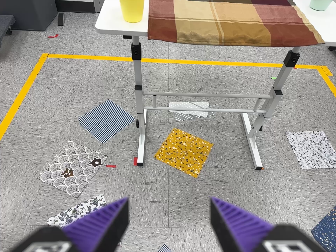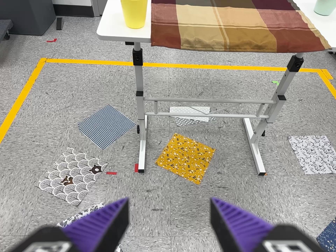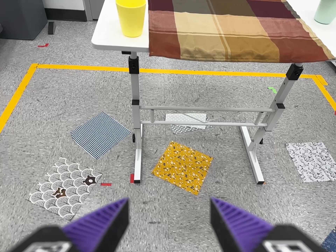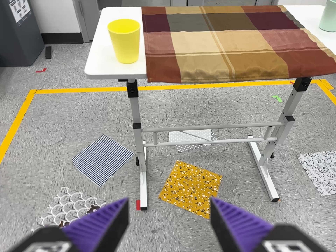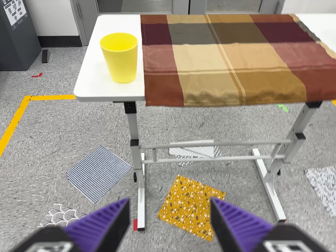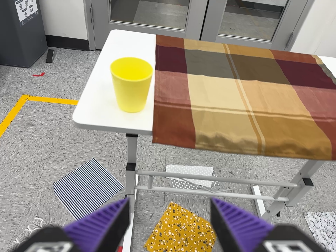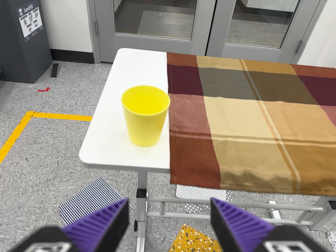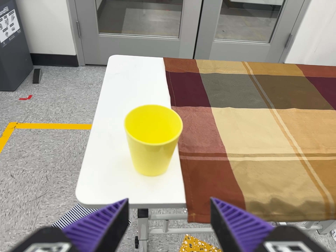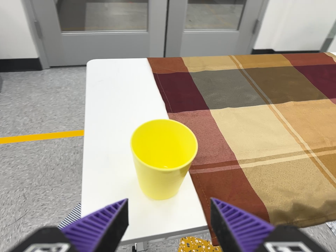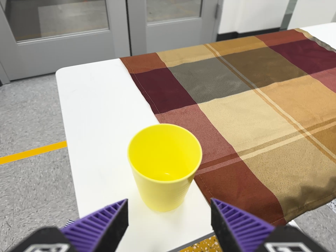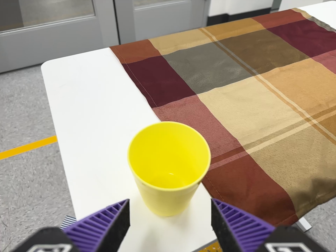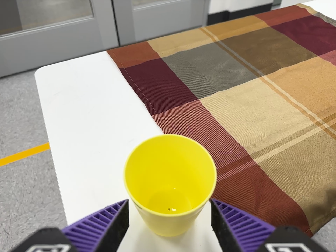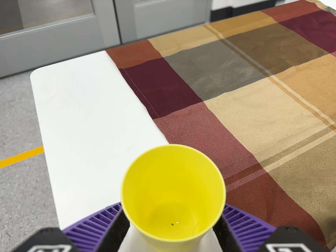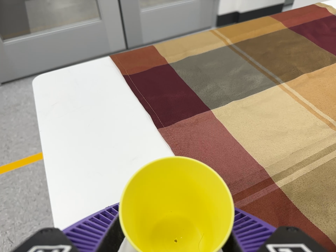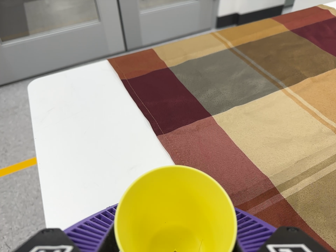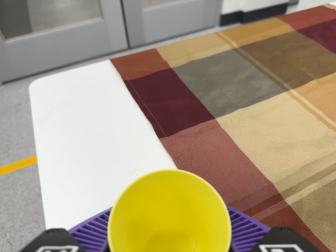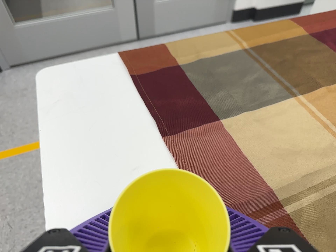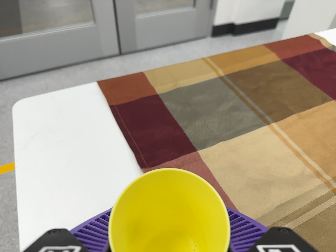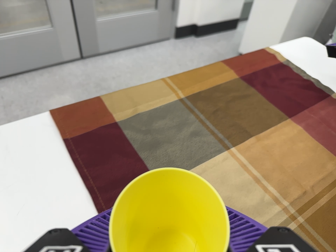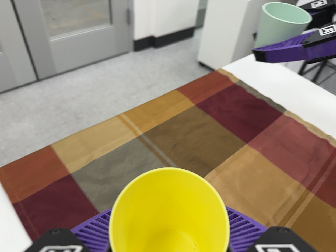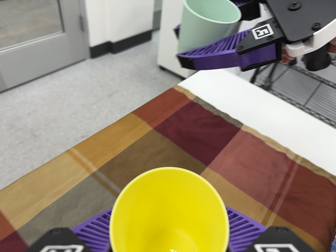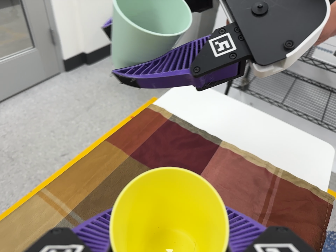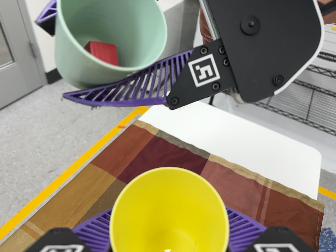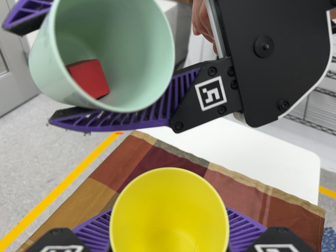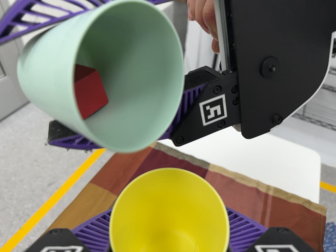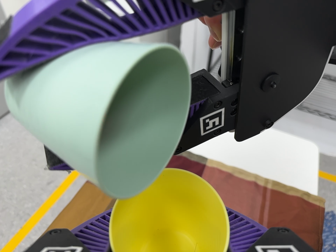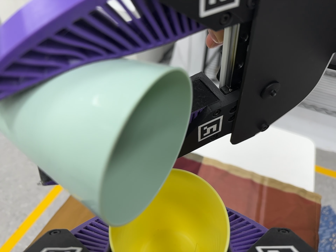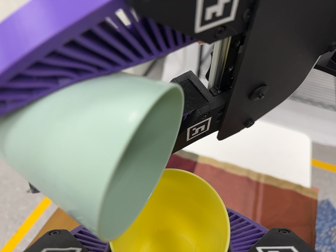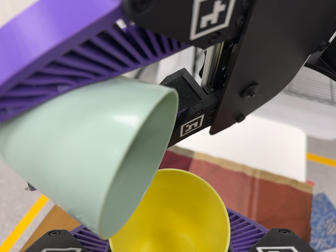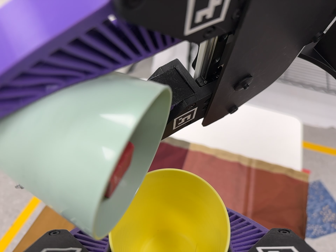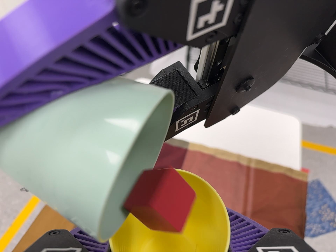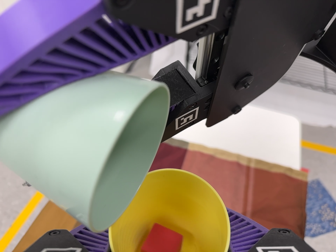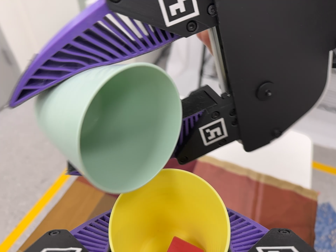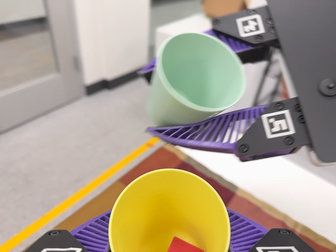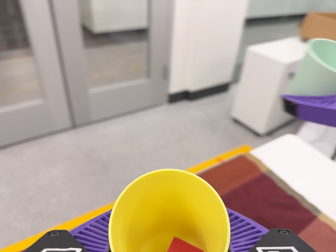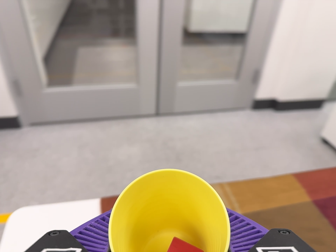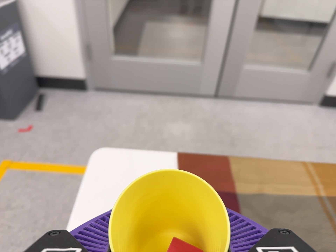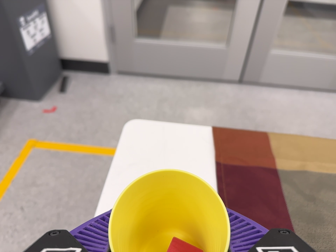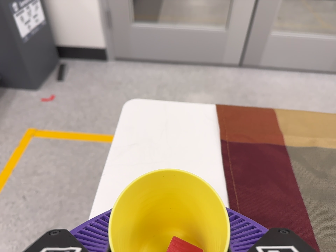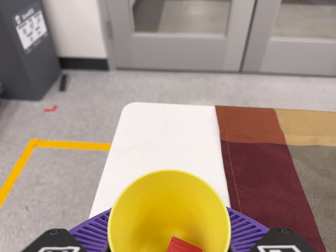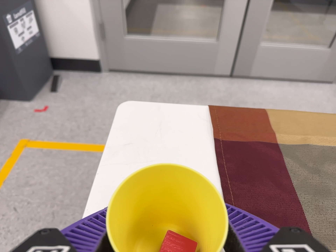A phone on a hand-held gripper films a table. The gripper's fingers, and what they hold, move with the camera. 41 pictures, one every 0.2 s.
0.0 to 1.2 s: The camera travels forward and toward the top of its view, about 38 cm, so what stands in front looms larger.
1.2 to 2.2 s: The camera pans to its right by about 15 degrees. It travels forward, to its left and toward the top of its view, about 22 cm, so what stands in front looms larger. It rolls about its line of sight by about 25 degrees, and the scene rotates counterclockwise.
2.2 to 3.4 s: The camera travels toward the top of its view and forward, about 8 cm, so close, fixed things drift downward.
3.4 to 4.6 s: The camera swings to its right by about 30 degrees, and the scene slides to the left. It travels toward the top of its view, about 26 cm, so close, fixed things drift downward. It rolls about its line of sight by about 25 degrees, and the scene rotates counterclockwise.
4.6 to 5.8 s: The camera rolls about its line of sight by about 10 degrees, and the scene rotates counterclockwise.
5.8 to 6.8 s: The scene slides to the right, as the camera pans about 25 degrees to its left. It travels toward the bottom of its view, to its left and backward, about 10 cm. Its aim tips toward the top of its view by about 15 degrees. It rolls about its line of sight by about 25 degrees, and the scene rotates clockwise.
6.8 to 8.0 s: The camera swings to its left by about 30 degrees, and the scene slides to the right. It travels to its left and toward the bottom of its view, about 20 cm, so close, fixed things drift to the right. It rolls about its line of sight by about 20 degrees, and the scene rotates clockwise.
The film runs forward here.
